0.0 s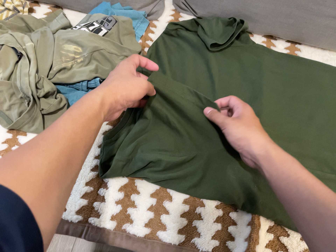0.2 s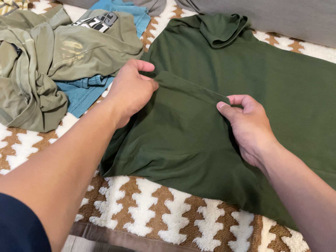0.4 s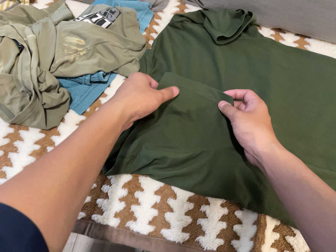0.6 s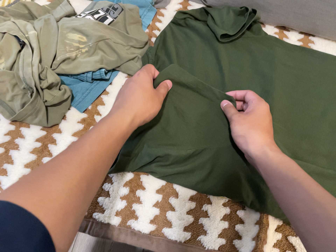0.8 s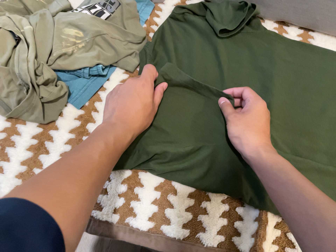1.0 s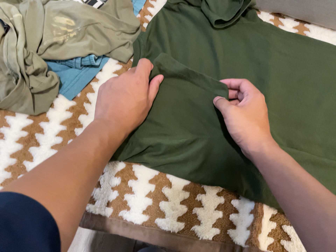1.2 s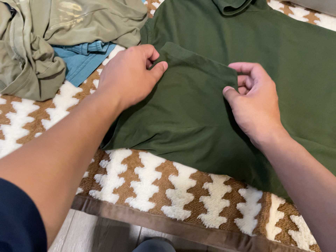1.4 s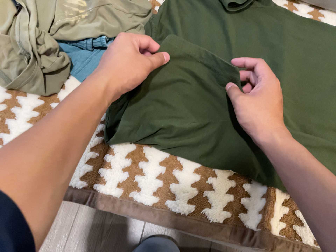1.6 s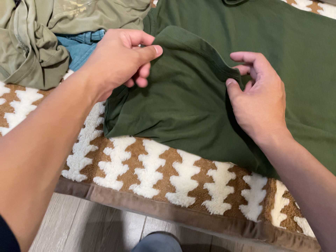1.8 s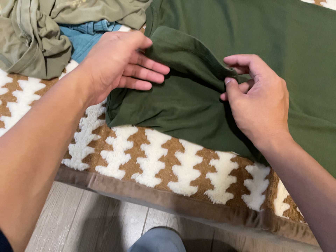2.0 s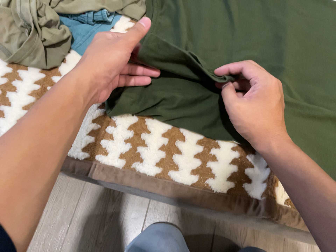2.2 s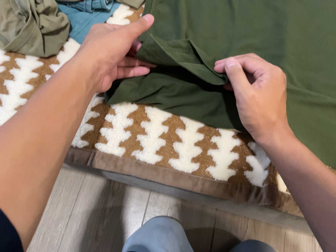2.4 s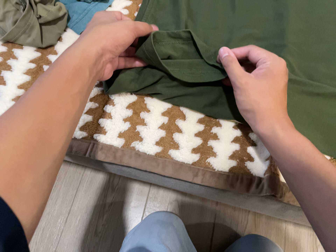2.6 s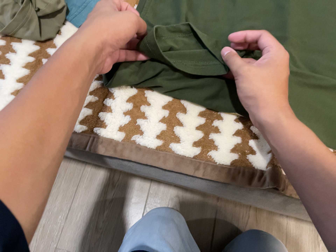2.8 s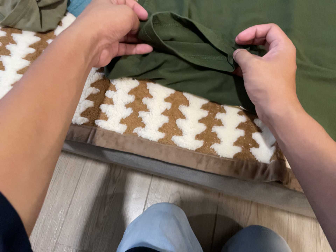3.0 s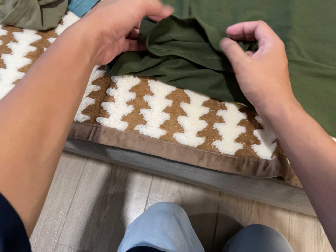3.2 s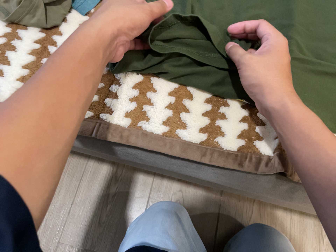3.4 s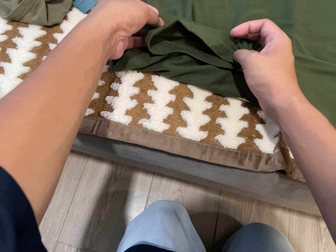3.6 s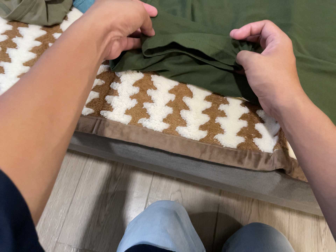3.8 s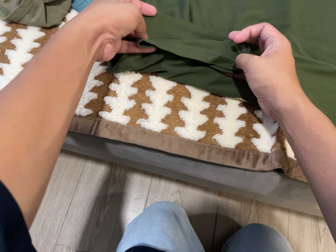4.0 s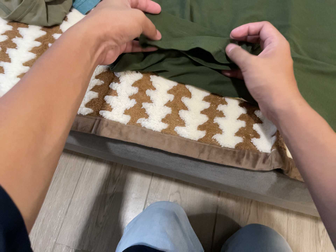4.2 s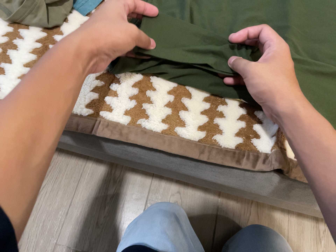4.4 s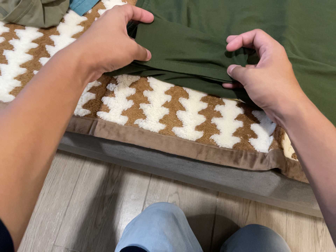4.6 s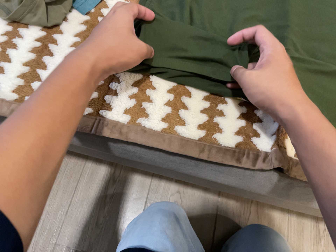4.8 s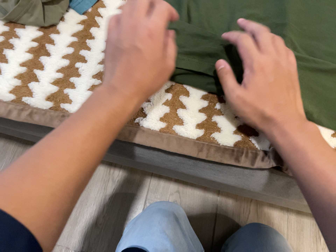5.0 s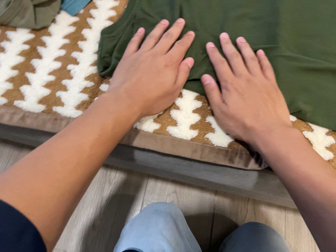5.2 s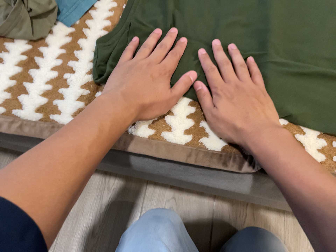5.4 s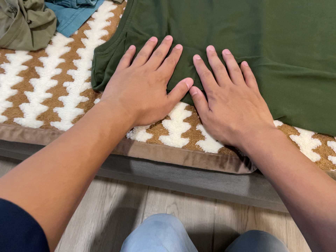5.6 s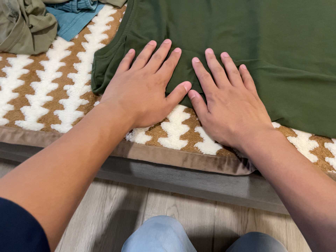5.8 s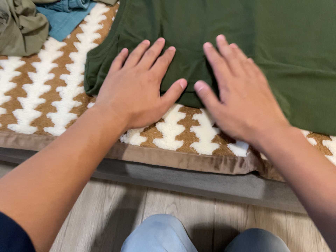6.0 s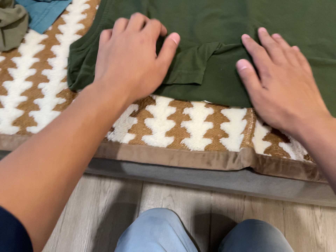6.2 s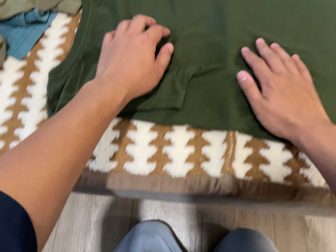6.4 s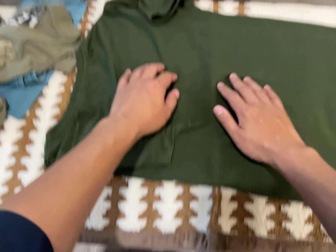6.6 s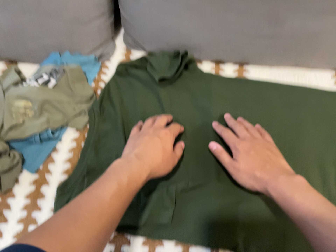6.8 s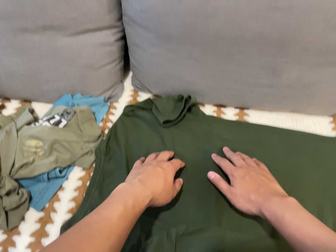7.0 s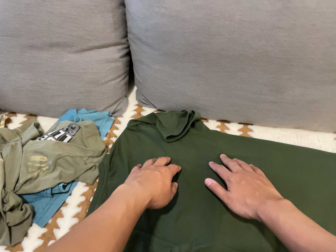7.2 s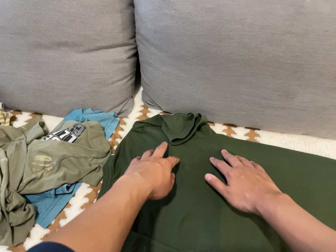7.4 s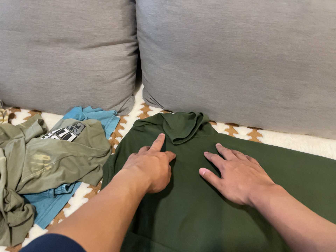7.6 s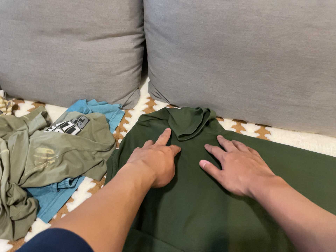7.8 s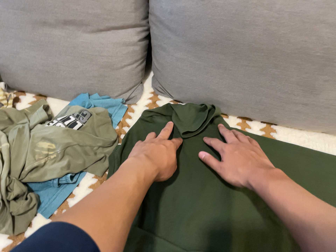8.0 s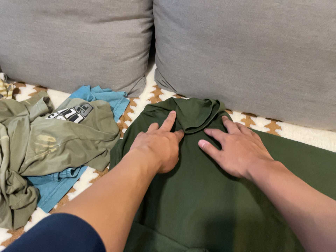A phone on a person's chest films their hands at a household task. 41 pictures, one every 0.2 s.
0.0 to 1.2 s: The camera shifts only a little, or ends up much as it began.
1.2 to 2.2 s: The camera travels toward the bottom of its view, about 8 cm, so close, fixed things drift upward.
2.2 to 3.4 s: The camera shifts only a little, or ends up much as it began.
3.4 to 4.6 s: The camera keeps its place and its aim.
4.6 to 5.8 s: The camera shifts only a little, or ends up much as it began.
5.8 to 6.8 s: The camera travels toward the top of its view, about 24 cm, so close, fixed things drift downward. Its aim tips toward the top of its view by about 10 degrees, and the scene shifts downward.
6.8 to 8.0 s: The camera travels forward and toward the top of its view, about 8 cm, so what stands in front looms larger.
The film runs forward here.
